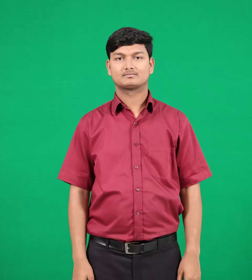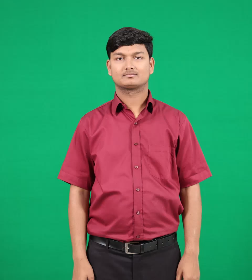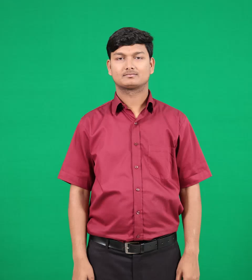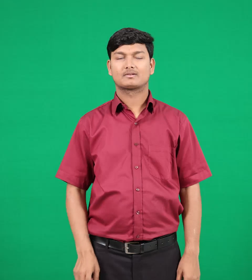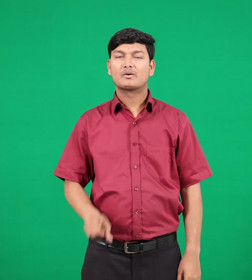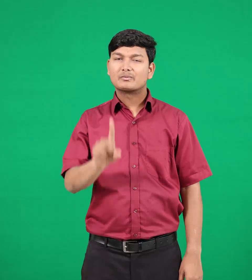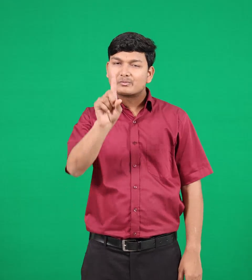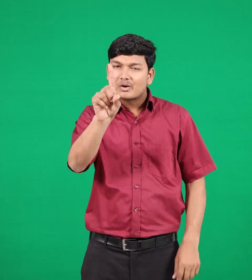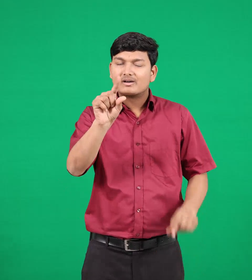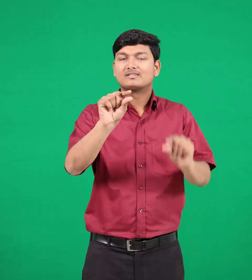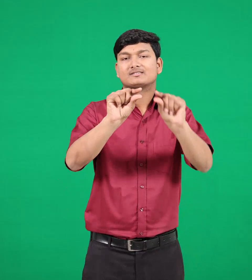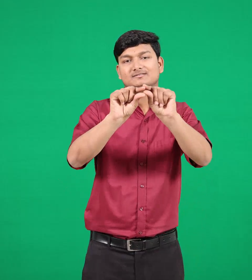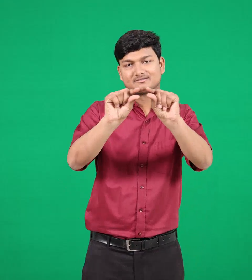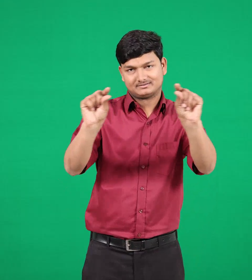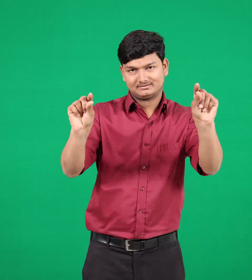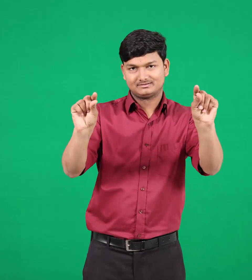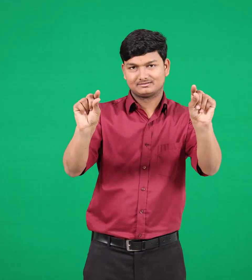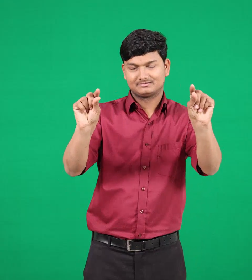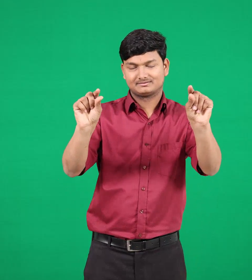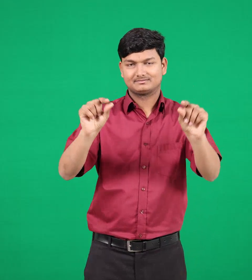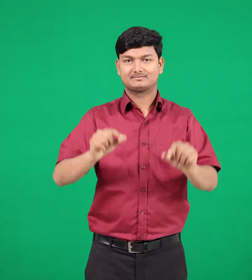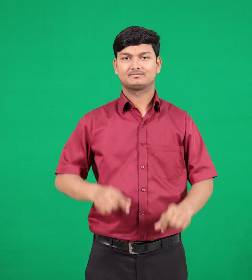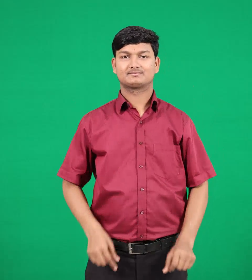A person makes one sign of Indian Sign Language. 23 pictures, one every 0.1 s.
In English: sentence
